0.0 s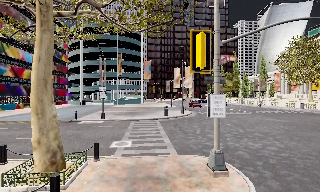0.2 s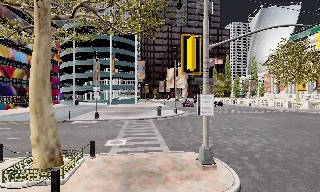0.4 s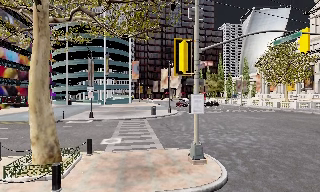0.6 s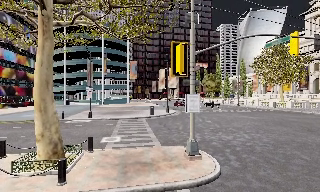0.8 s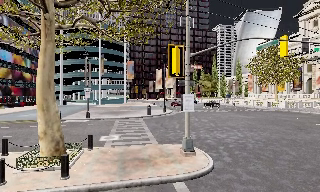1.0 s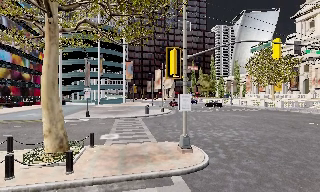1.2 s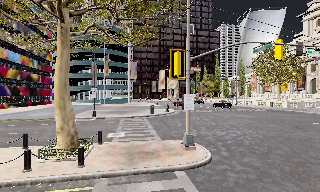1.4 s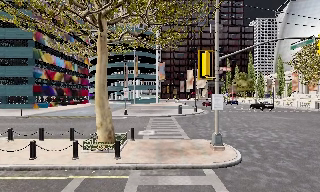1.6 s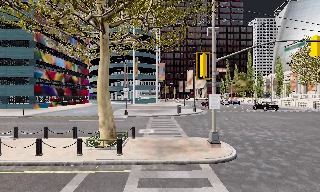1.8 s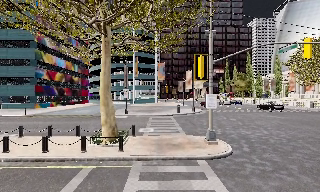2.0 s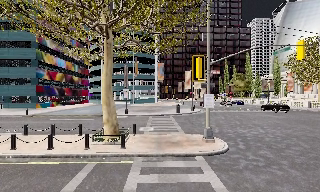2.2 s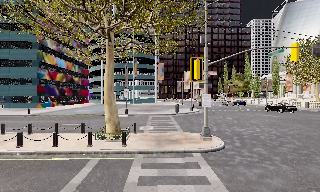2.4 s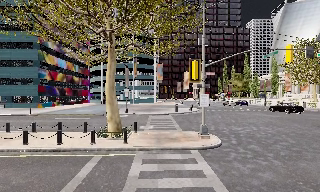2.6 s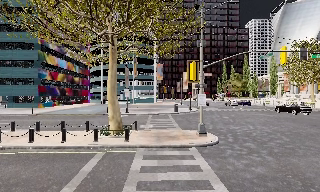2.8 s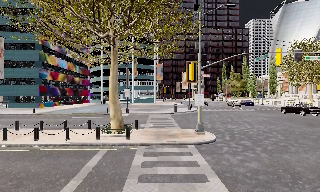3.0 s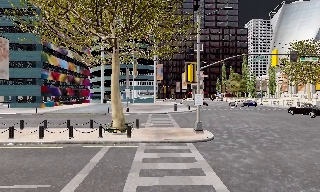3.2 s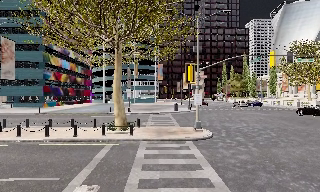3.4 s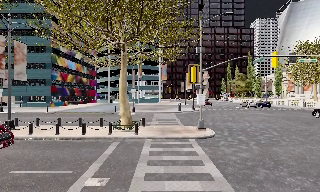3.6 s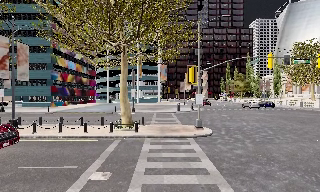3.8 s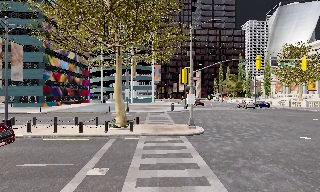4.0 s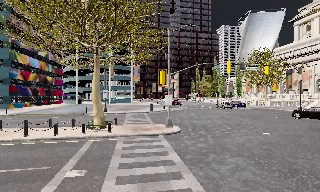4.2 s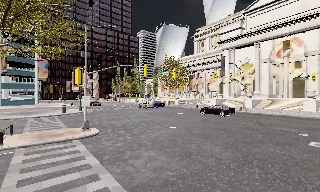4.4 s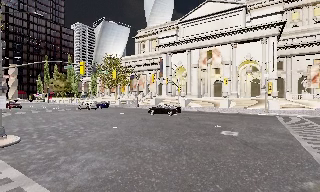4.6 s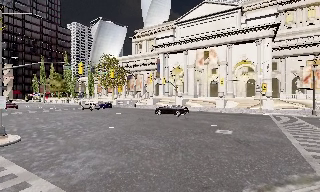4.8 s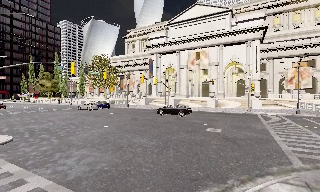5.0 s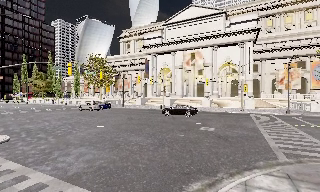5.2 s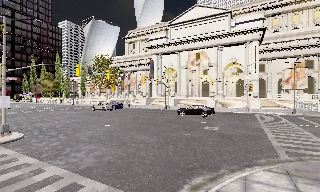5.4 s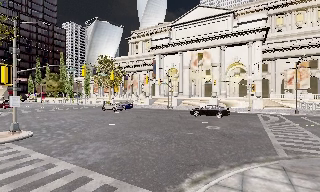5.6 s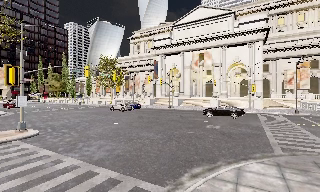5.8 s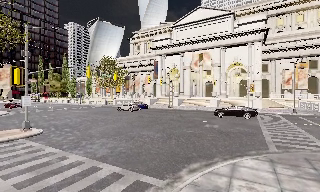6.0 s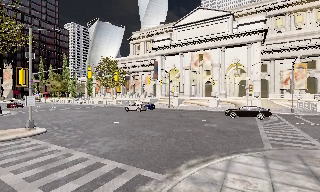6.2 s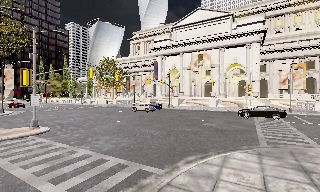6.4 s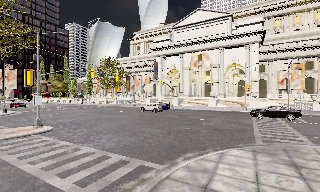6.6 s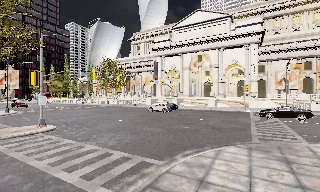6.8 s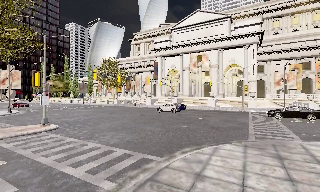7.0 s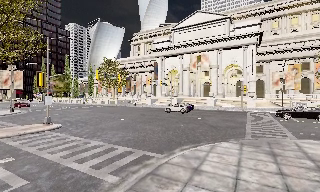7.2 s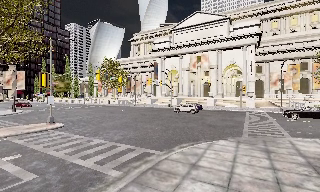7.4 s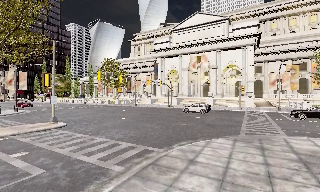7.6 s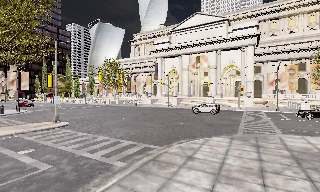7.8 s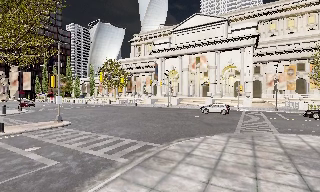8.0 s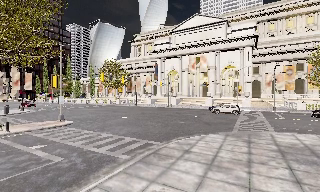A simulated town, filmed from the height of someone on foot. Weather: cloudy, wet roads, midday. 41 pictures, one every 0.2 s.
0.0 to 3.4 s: The camera travels backward, about 6 m, so what stands in front gets smaller.
3.4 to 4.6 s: The scene slides to the left, as the camera pans about 60 degrees to its right. It travels backward, about 2 m.
4.6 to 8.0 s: The camera travels backward, about 6 m, so what stands in front gets smaller.
The film runs backward here.
